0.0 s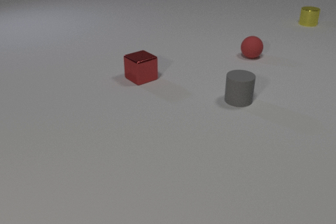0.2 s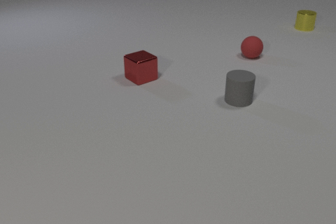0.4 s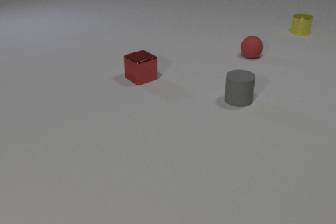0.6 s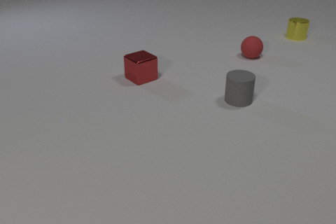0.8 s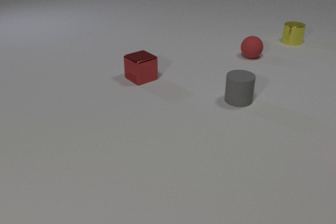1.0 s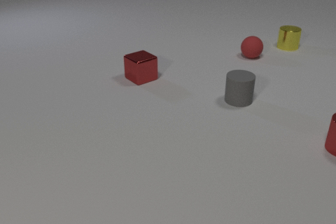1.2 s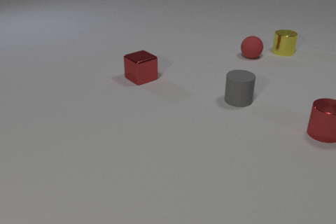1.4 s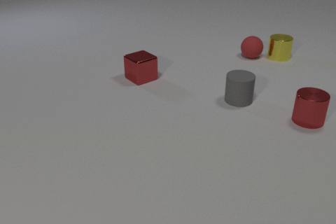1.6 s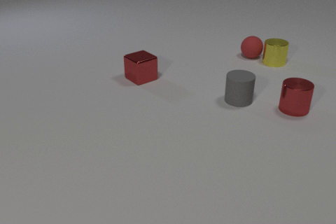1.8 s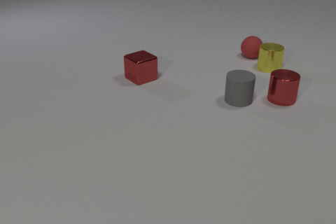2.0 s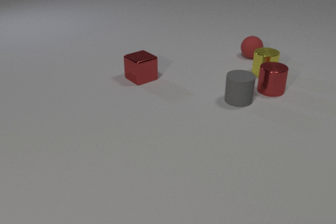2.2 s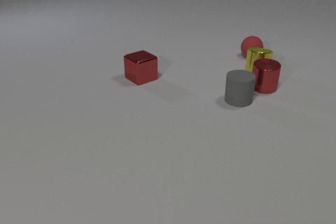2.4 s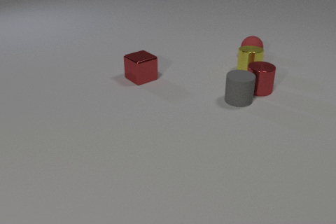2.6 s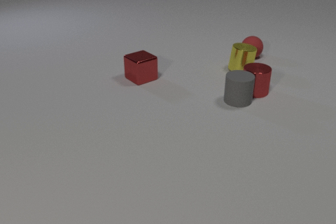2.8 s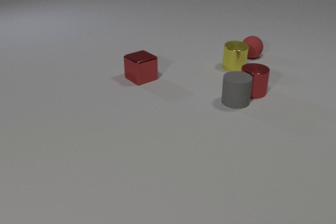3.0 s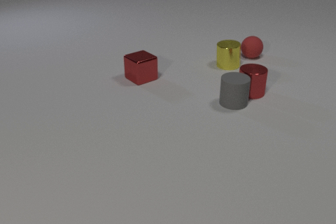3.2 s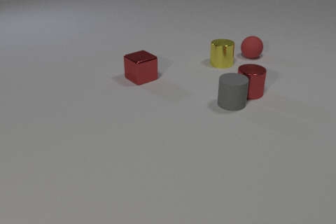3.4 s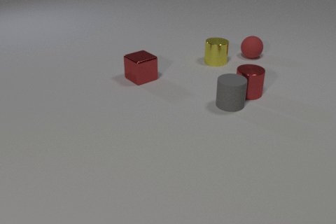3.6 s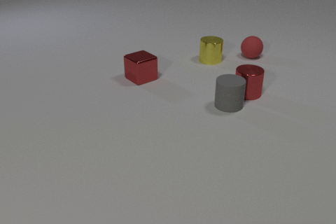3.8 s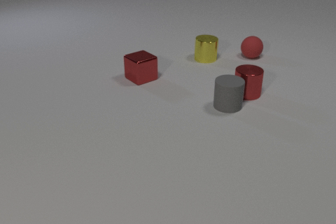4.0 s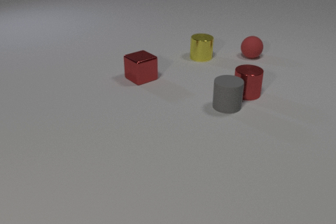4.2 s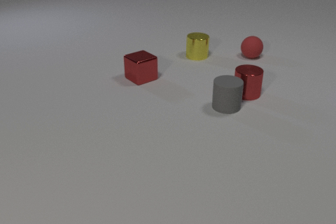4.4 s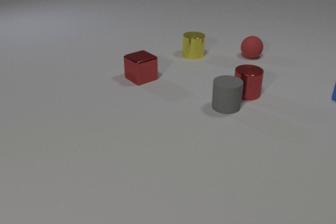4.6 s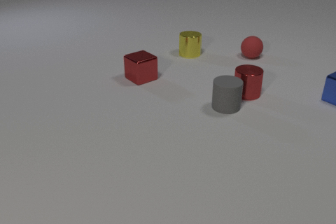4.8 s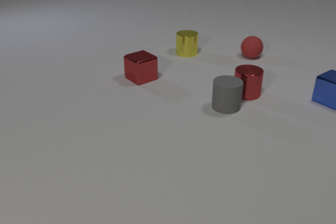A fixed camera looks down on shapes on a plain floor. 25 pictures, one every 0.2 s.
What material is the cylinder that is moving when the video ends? metal.
What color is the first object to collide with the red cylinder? yellow.
What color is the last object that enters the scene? blue.
0.0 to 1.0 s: The red metal cylinder comes in at the right edge, slides away from the camera and to the left. The yellow metal cylinder slides toward the camera.
1.0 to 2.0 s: The red metal cylinder slides away from the camera and to the left. The yellow metal cylinder slides toward the camera.
2.0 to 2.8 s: The red metal cylinder slides to the left and toward the camera. The yellow metal cylinder slides to the left. The red metal cylinder and the yellow metal cylinder collide. The red metal cylinder and the gray rubber cylinder collide.
2.8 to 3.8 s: The red metal cylinder slides to the left. The yellow metal cylinder slides to the left and away from the camera. The gray rubber cylinder slides toward the camera and to the left.
3.8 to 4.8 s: The yellow metal cylinder slides to the left and away from the camera. The blue metal cube comes in at the right edge, slides to the left and toward the camera.
